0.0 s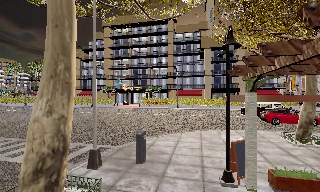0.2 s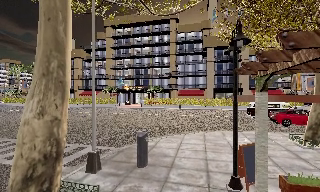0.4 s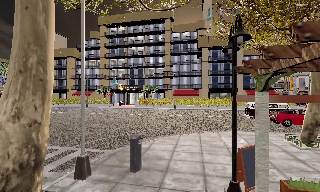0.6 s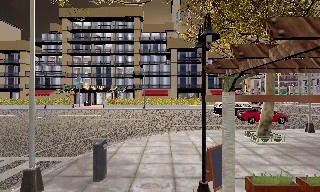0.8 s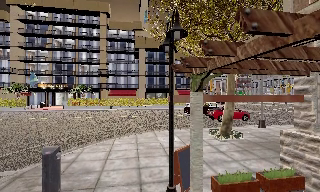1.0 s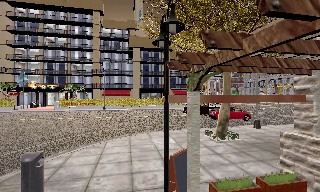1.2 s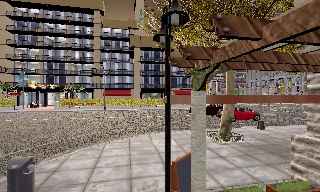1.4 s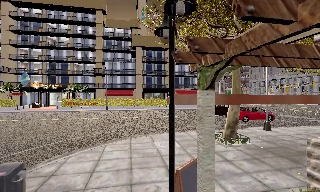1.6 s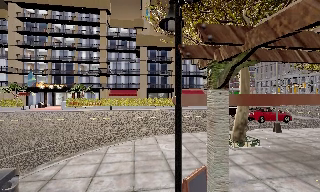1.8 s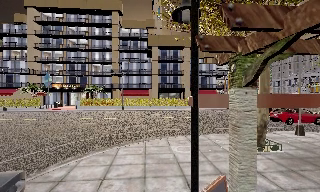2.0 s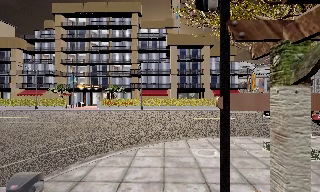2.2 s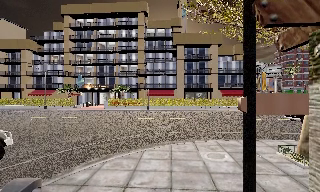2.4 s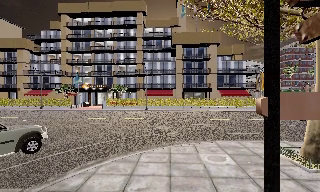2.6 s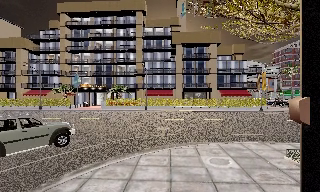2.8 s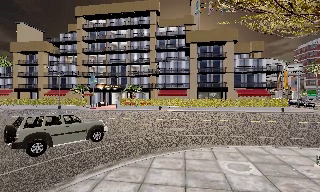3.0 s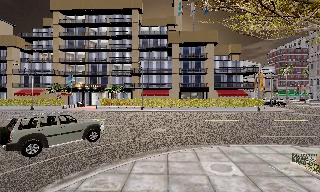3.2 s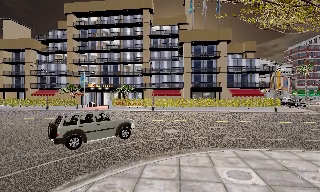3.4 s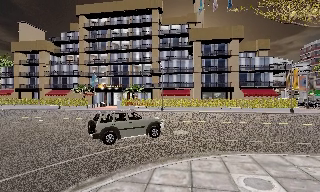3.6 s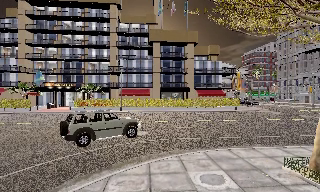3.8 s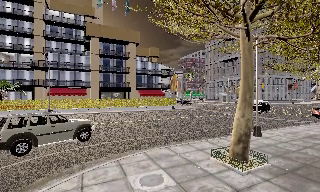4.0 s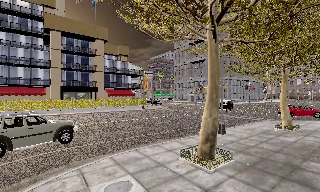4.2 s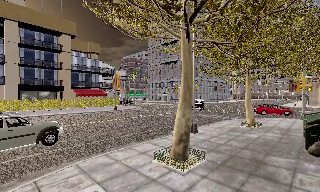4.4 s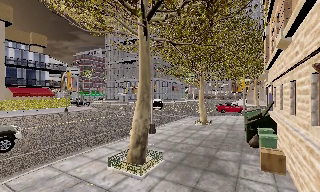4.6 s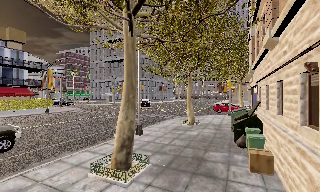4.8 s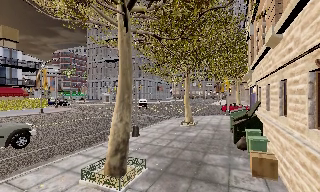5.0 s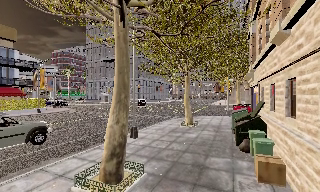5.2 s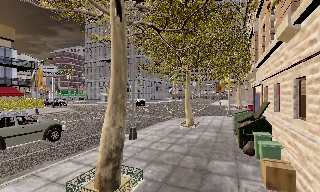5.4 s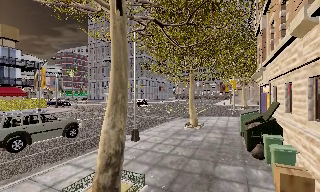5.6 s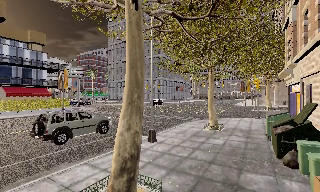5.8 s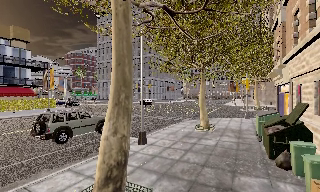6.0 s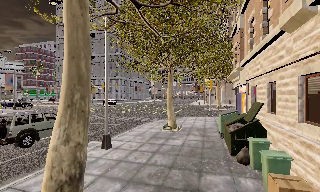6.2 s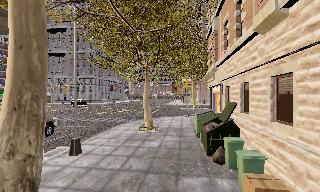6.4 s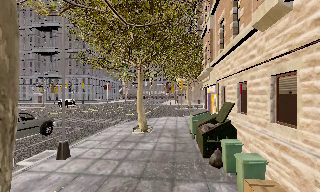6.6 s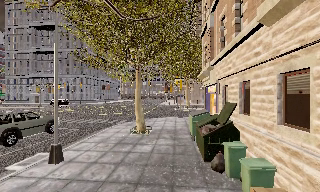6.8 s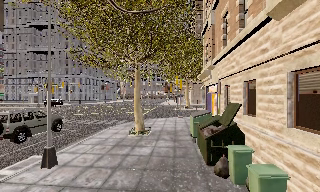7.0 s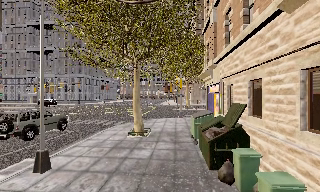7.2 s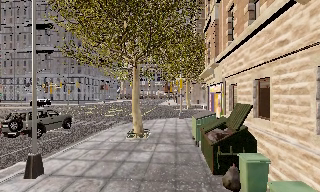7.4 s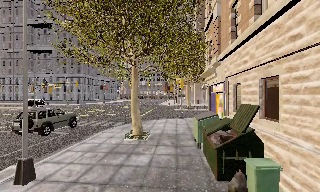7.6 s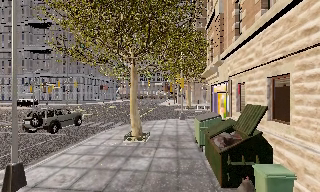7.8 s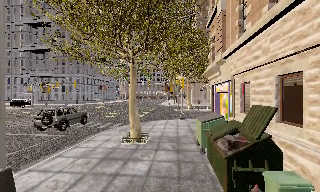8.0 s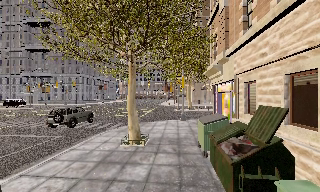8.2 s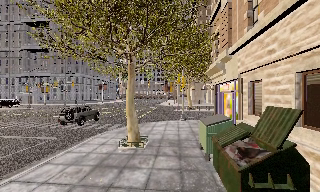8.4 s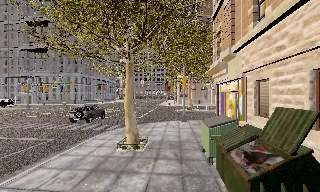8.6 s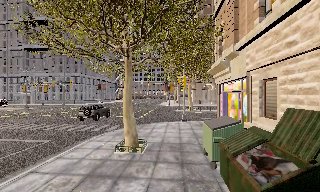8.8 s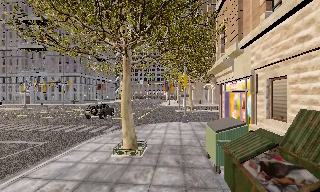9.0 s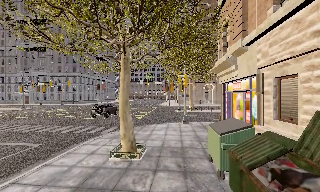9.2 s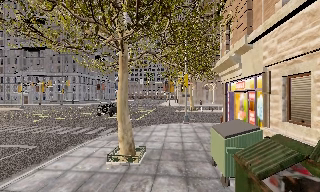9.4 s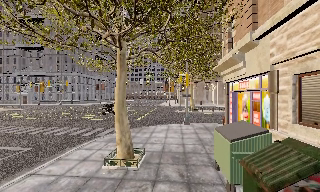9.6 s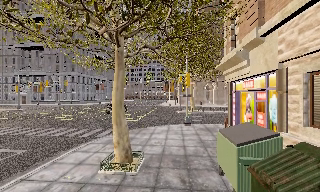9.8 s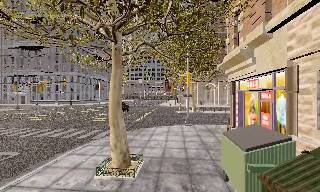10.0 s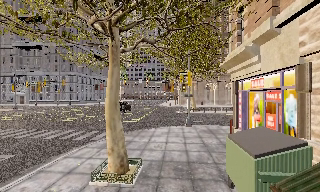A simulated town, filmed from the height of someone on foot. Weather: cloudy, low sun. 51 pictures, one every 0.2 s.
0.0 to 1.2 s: The scene slides to the left, as the camera pans about 25 degrees to its right. It travels forward, about 2 m, so what stands in front looms larger.
1.2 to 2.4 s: The scene slides to the right, as the camera pans about 15 degrees to its left. It travels forward, about 2 m, so what stands in front looms larger.
2.4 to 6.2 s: The camera pans to its right, which is clockwise from overhead, by about 85 degrees. It travels forward, about 6 m.
6.2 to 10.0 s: The camera travels forward, about 7 m, so what stands in front looms larger.
The film runs forward here.
